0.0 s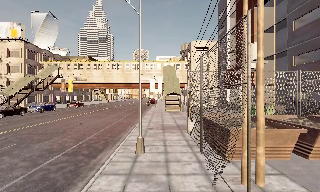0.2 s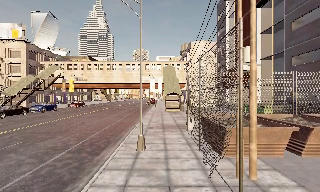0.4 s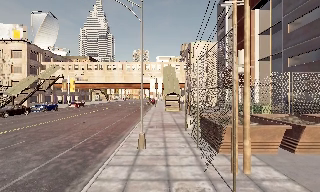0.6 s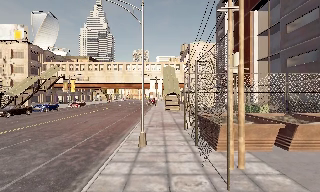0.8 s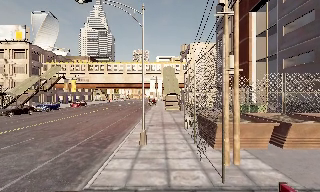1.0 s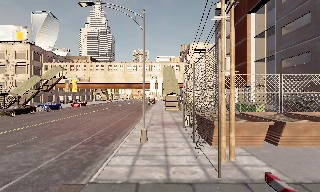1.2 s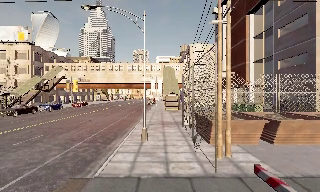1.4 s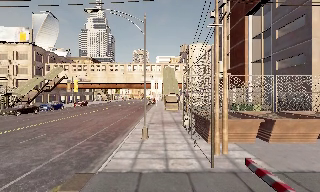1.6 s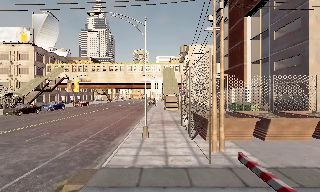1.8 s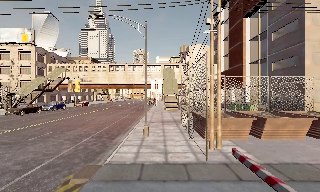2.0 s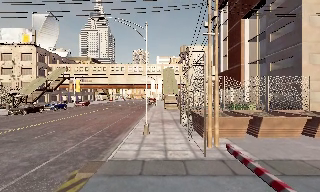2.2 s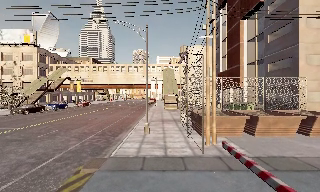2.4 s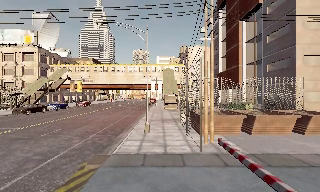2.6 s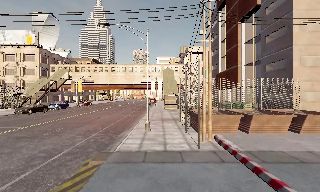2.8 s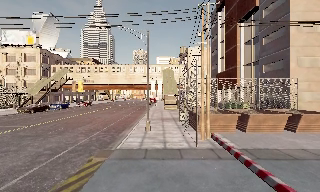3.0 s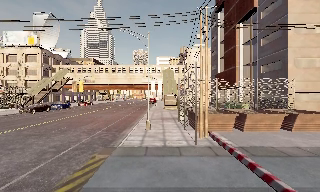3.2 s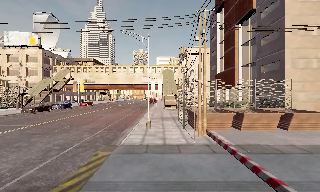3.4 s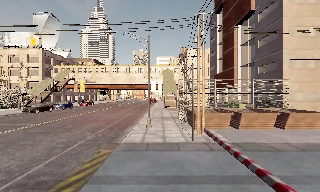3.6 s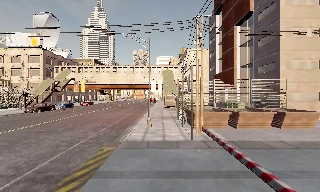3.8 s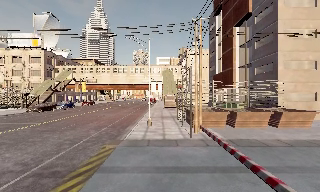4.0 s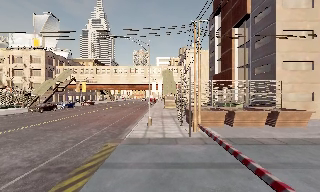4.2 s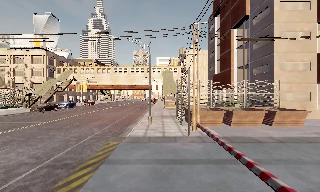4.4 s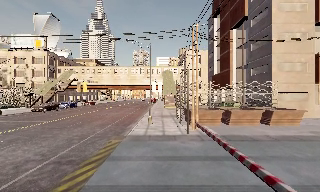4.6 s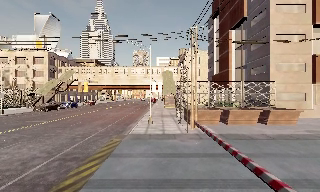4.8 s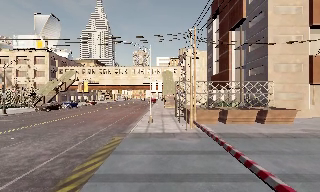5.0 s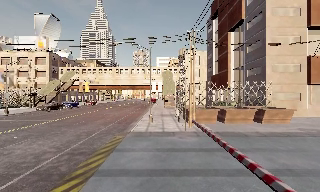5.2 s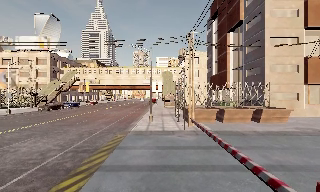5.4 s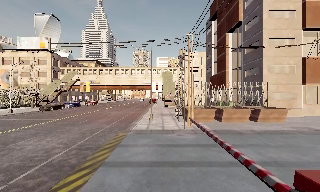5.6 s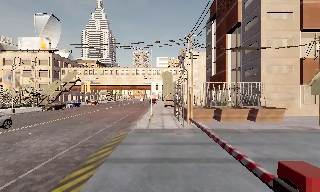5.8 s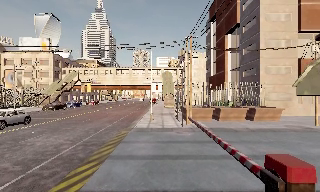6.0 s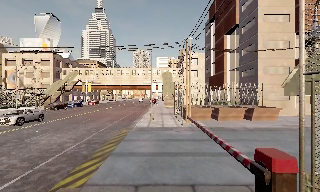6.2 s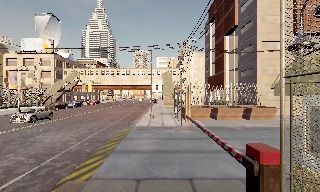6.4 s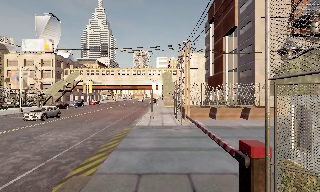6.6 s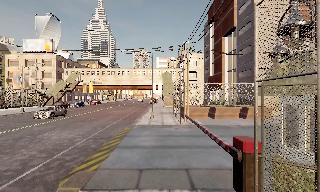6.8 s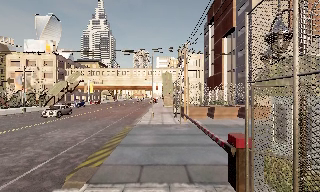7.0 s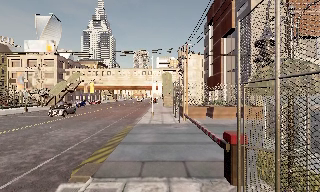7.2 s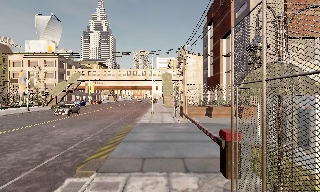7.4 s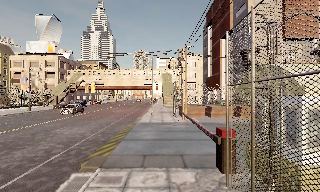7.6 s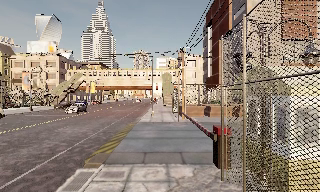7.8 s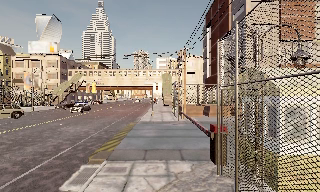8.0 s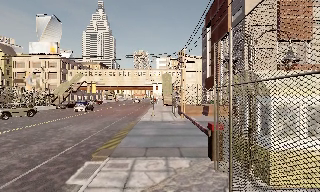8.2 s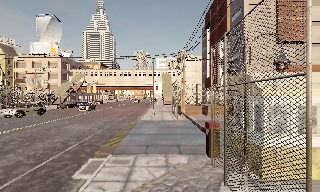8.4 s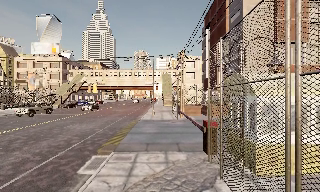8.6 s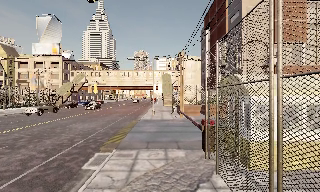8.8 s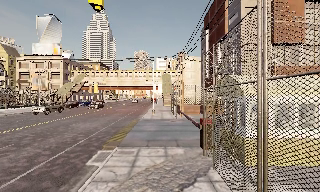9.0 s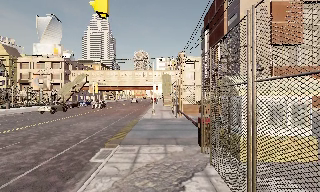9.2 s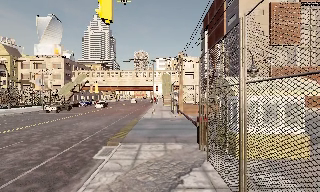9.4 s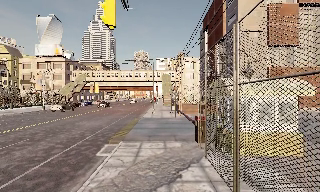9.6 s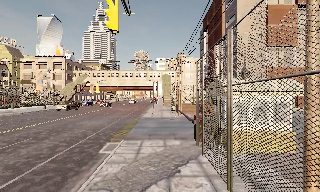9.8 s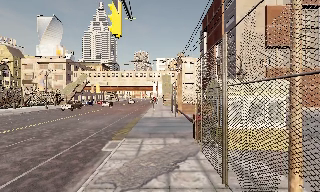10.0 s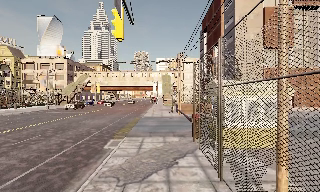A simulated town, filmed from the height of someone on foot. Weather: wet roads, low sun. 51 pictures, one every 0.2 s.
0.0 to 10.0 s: The camera travels backward, about 17 m, so what stands in front gets smaller.
The film runs backward here.
